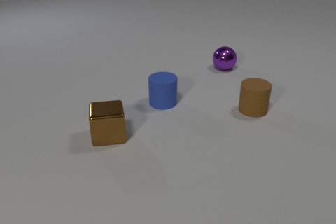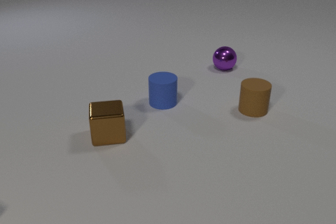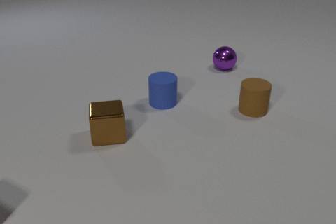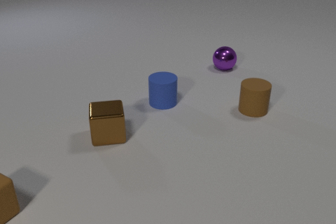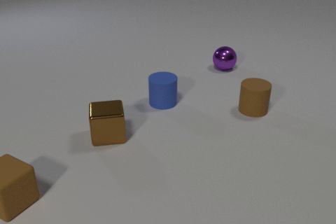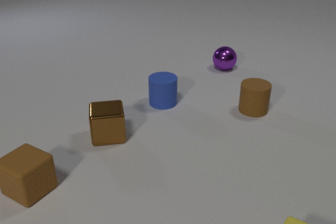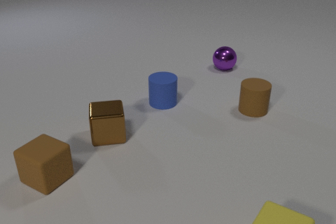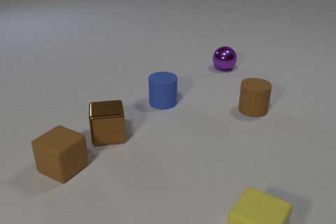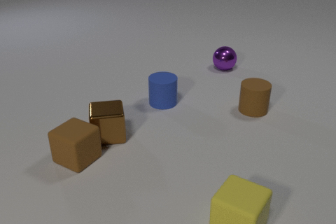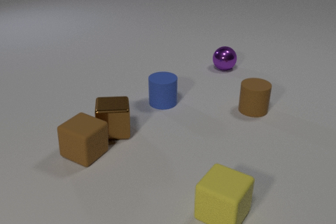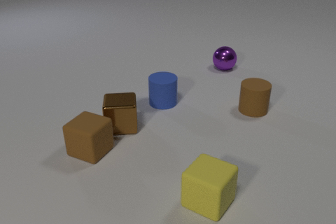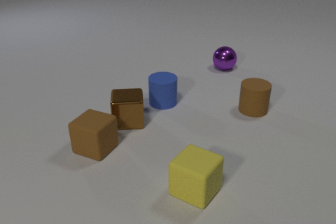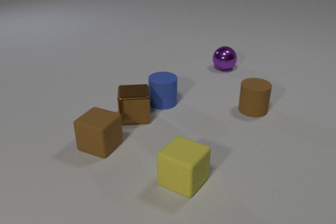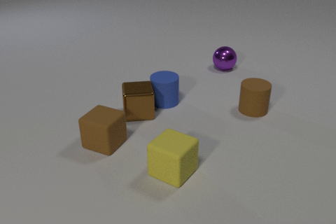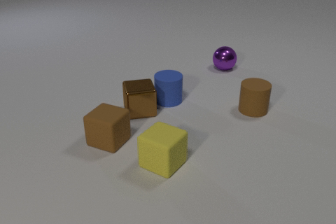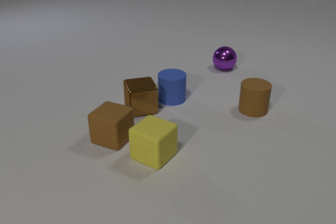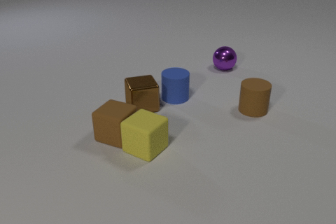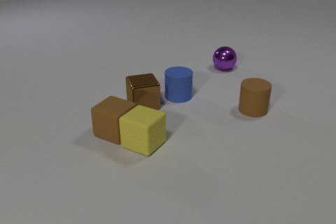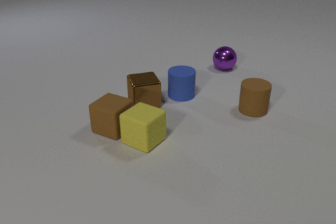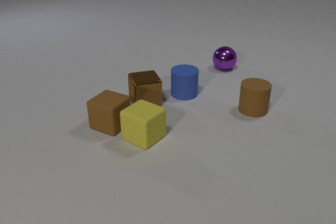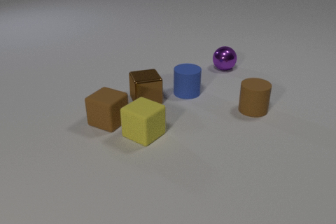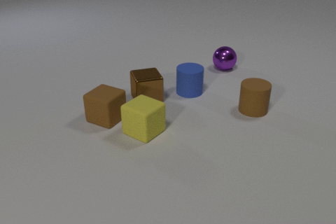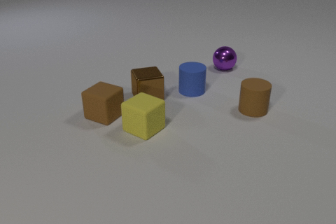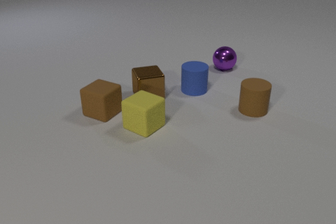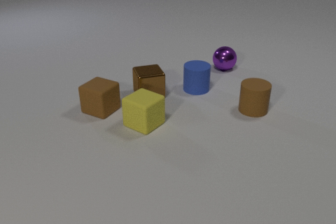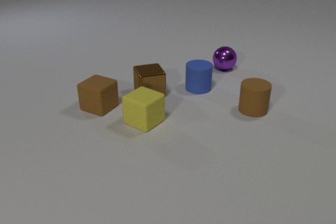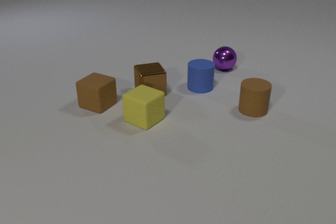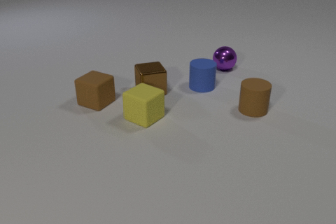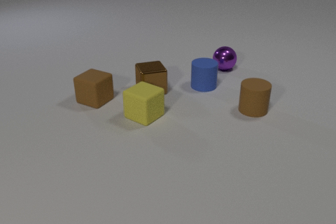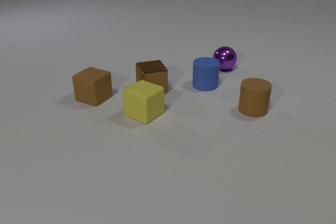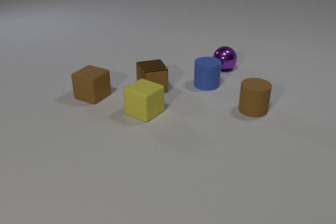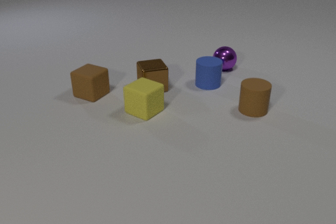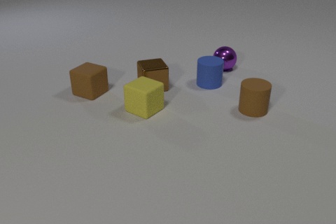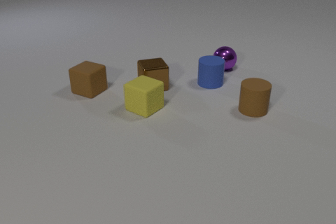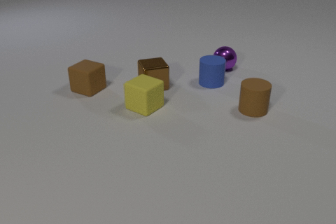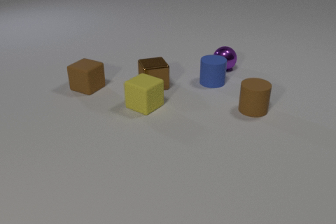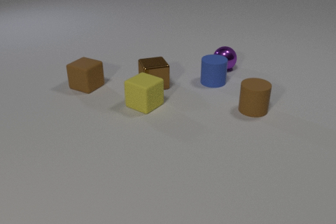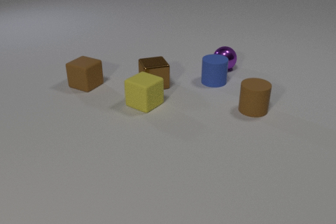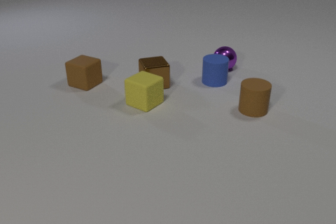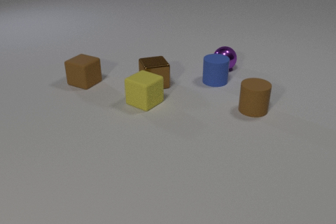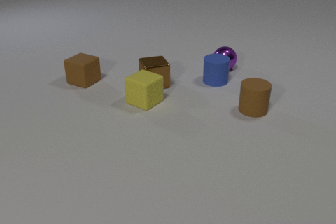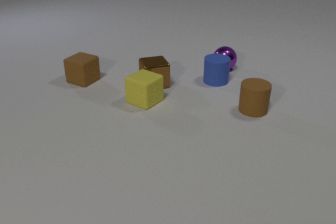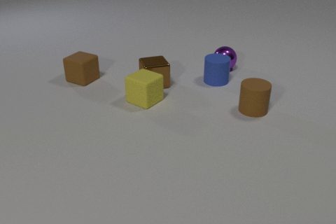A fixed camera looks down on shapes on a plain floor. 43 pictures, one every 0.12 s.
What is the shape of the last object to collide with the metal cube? cylinder.
What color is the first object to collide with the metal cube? brown.
What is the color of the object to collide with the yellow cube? brown.
0.00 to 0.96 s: The brown rubber cube comes in at the left edge, slides to the right and away from the camera. The yellow rubber cube comes in at the bottom edge, slides to the left and away from the camera.
0.96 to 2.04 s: The brown rubber cube slides to the right and away from the camera. The brown metal cube slides away from the camera and to the right. The yellow rubber cube slides away from the camera and to the left. The blue rubber cylinder slides to the right and away from the camera. The brown rubber cube and the brown metal cube collide. The brown metal cube and the blue rubber cylinder collide. The brown rubber cube and the yellow rubber cube collide.
2.04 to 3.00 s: The brown rubber cube slides away from the camera. The brown metal cube slides away from the camera. The yellow rubber cube slides away from the camera. The blue rubber cylinder slides to the right and away from the camera.
3.00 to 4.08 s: The brown rubber cube slides away from the camera. The brown metal cube slides away from the camera. The yellow rubber cube slides away from the camera. The blue rubber cylinder slides away from the camera and to the right.
4.08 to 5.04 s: The brown rubber cube slides away from the camera. The yellow rubber cube slides away from the camera. The blue rubber cylinder slides away from the camera.
